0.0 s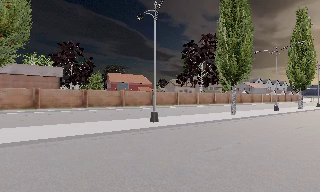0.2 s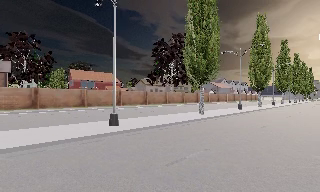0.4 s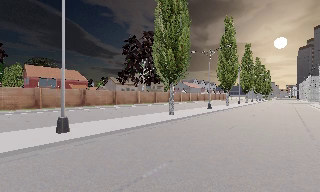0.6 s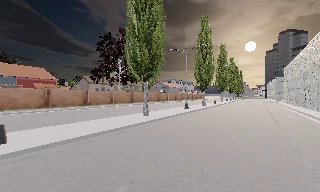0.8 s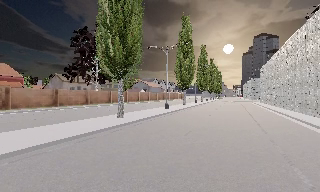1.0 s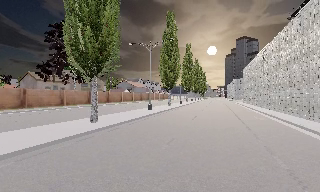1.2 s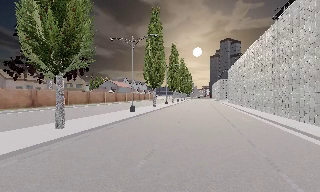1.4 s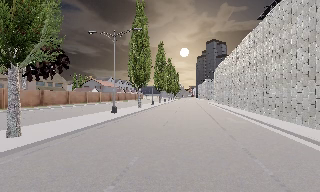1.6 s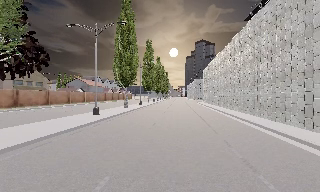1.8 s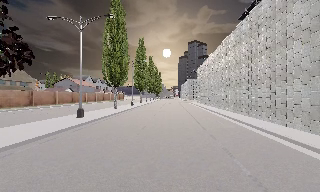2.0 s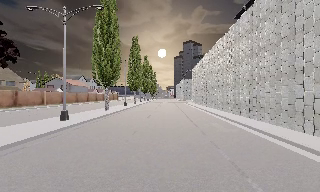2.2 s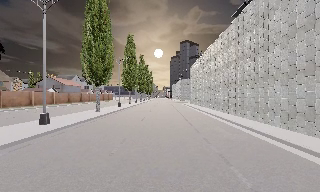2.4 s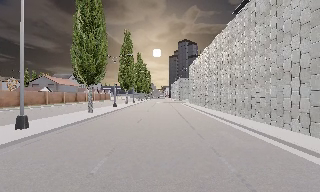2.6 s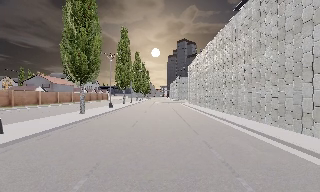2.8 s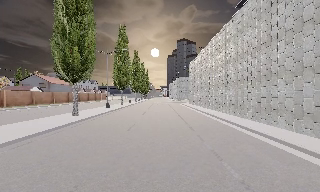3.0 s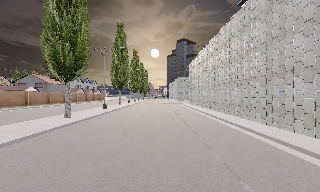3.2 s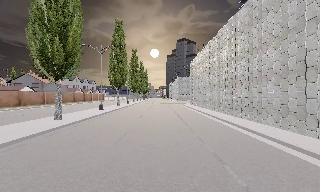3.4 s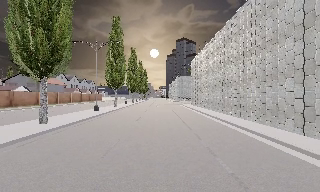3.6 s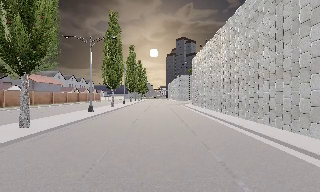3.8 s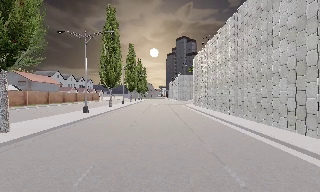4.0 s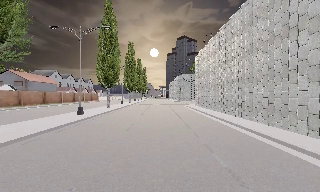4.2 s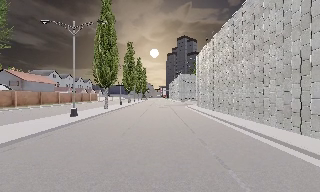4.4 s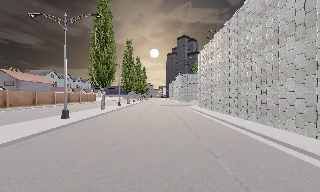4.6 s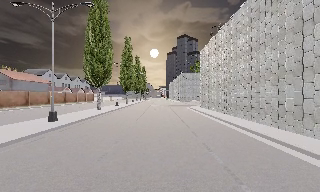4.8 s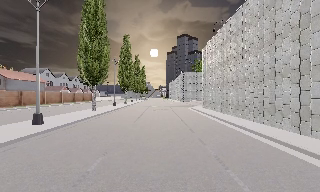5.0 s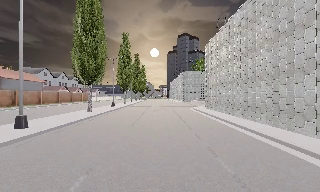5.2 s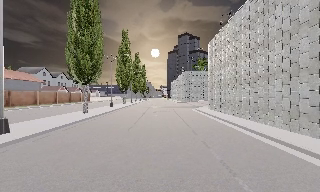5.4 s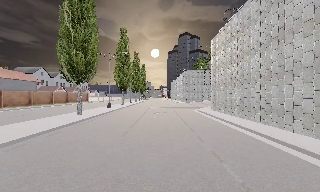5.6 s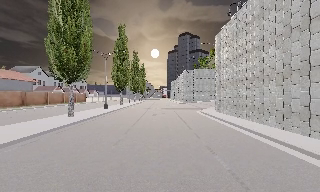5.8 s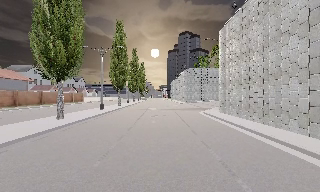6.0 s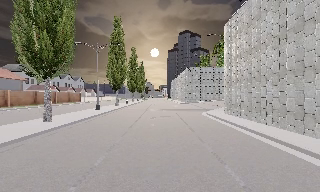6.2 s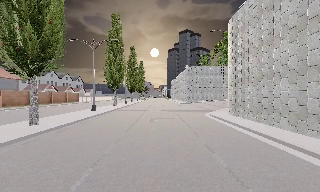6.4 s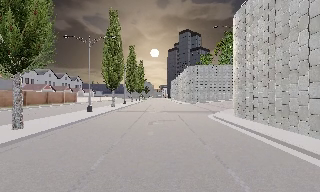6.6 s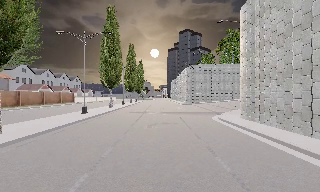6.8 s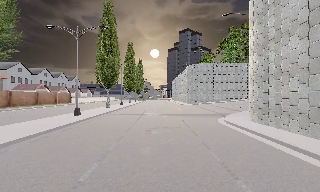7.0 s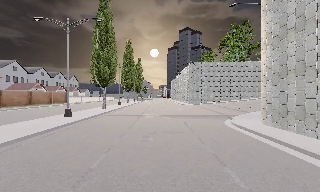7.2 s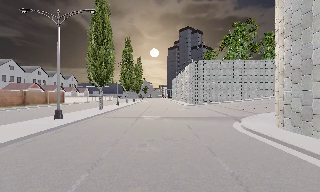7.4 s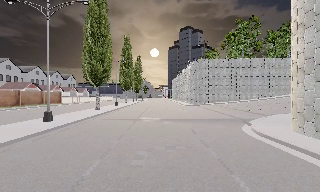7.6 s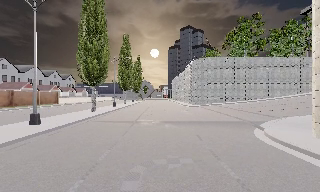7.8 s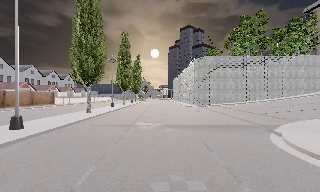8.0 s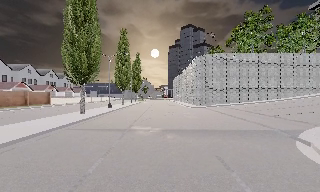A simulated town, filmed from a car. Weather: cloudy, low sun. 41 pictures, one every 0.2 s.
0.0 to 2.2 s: The camera swings to its right by about 55 degrees, and the scene slides to the left. It travels forward, about 14 m.
2.2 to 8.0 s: The camera travels forward, about 35 m, so what stands in front looms larger.
The film runs forward here.
